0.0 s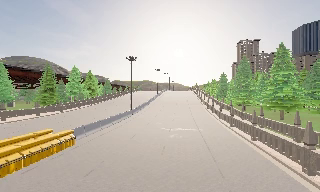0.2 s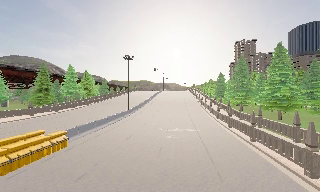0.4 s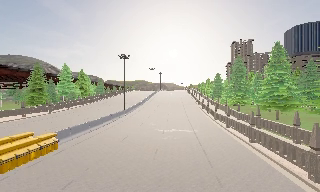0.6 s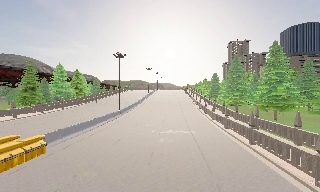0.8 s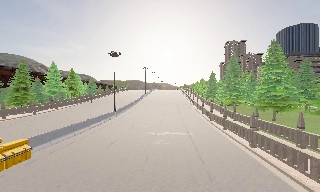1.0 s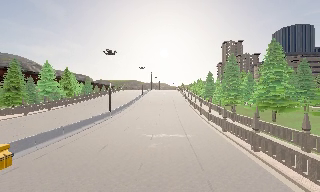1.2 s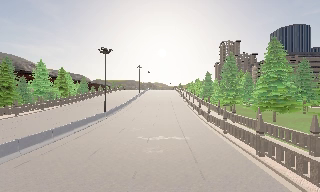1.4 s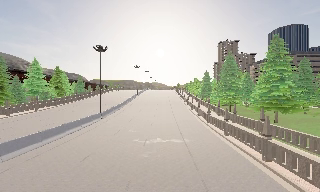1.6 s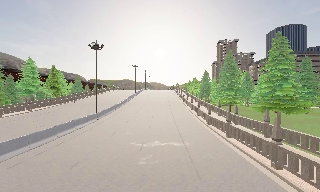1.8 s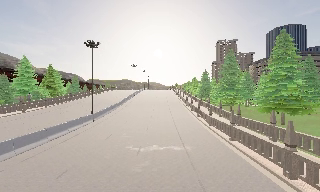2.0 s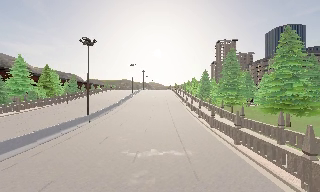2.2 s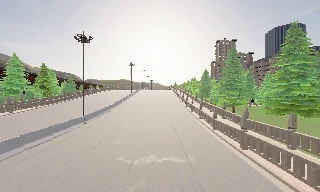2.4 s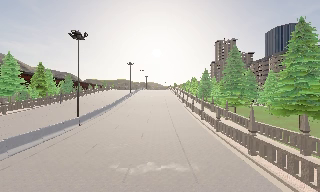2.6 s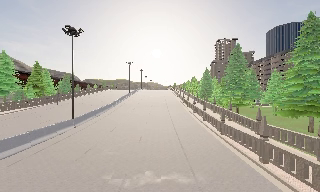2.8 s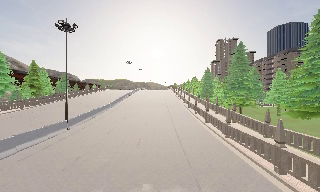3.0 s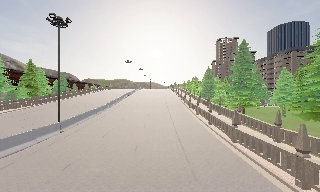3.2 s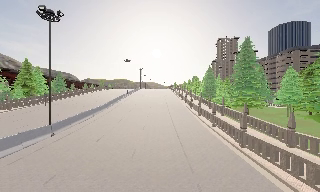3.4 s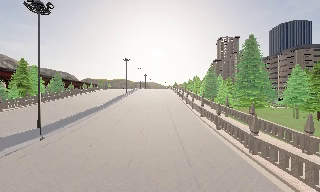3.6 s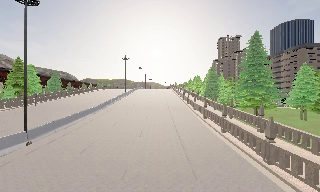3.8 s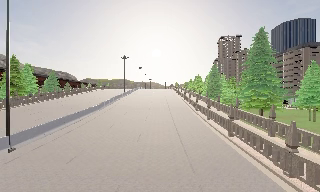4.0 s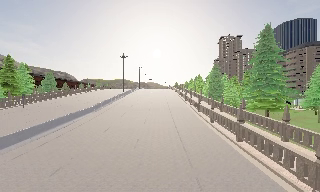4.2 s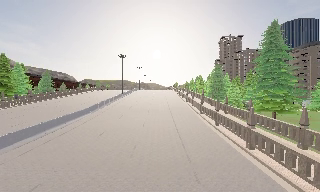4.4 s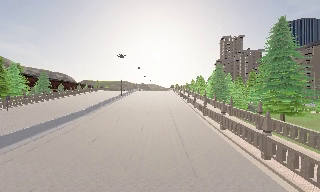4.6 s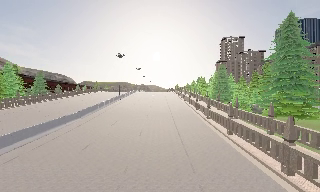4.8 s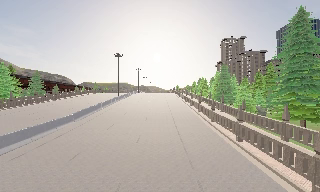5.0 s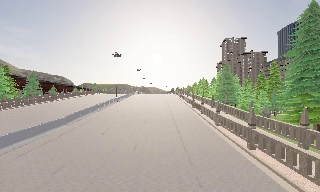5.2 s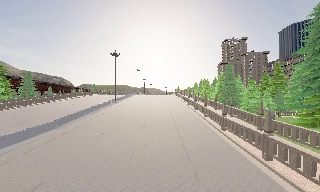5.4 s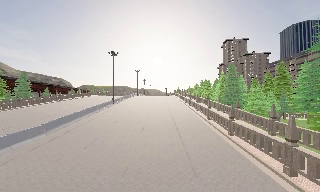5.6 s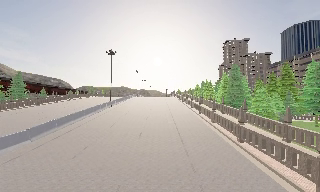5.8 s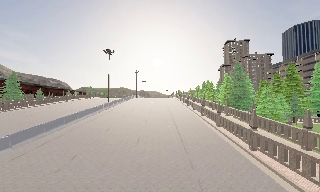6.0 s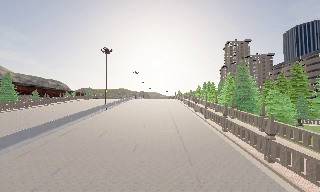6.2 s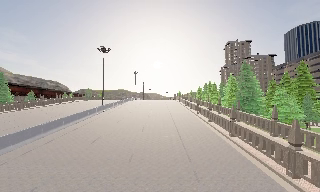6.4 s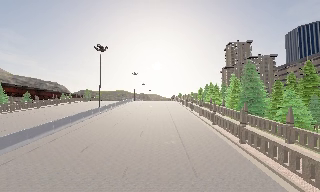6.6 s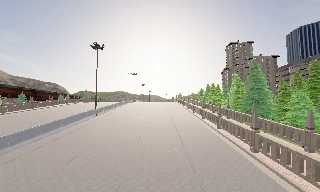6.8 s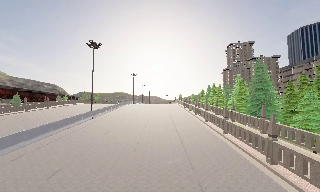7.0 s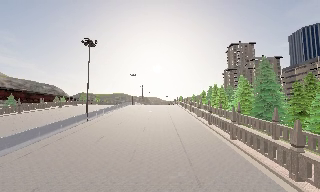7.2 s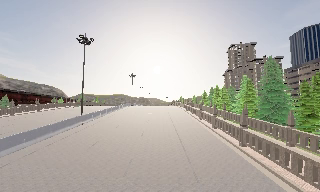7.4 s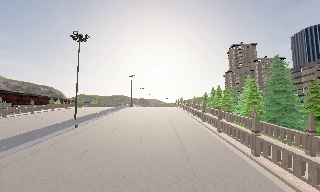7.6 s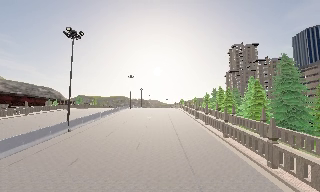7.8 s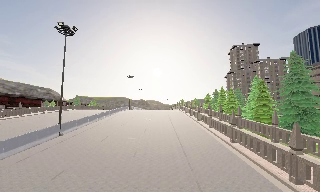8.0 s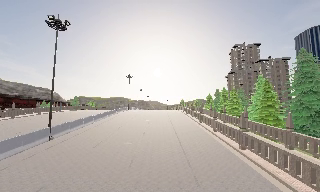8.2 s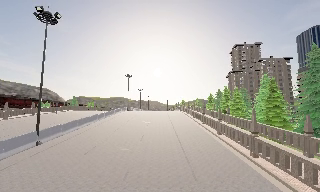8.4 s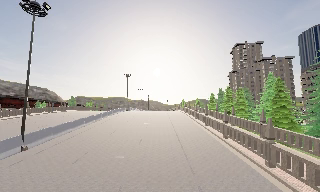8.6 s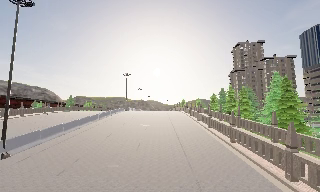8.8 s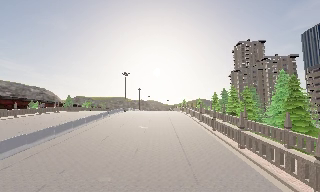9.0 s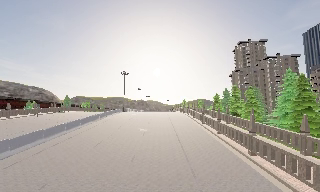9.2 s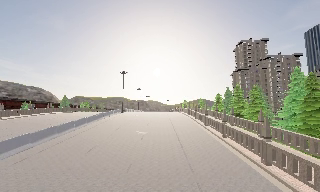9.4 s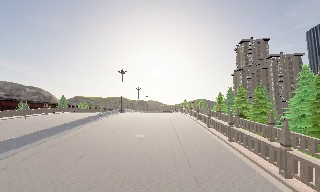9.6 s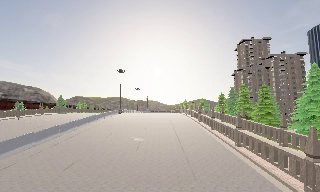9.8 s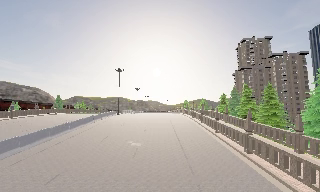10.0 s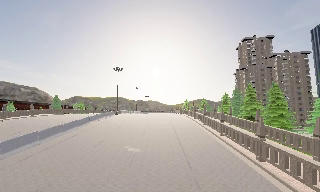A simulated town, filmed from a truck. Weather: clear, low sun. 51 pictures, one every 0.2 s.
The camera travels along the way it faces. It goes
forward.
0.0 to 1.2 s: The camera travels forward, about 4.5 m, so what stands in front looms larger. It gains speed.
1.2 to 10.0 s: The camera travels forward, about 65 m, so what stands in front looms larger.
The film runs forward here.
